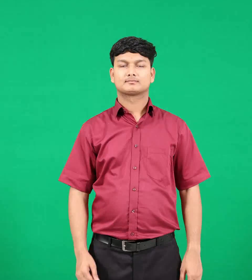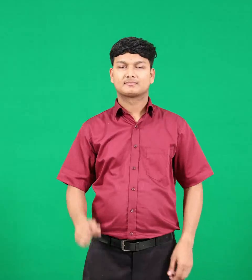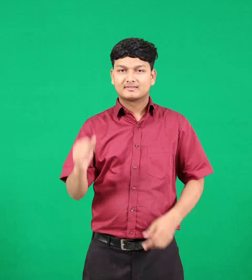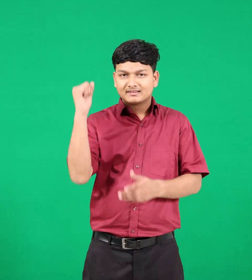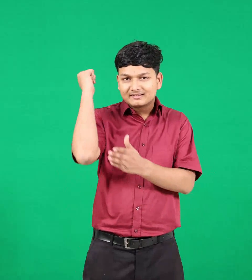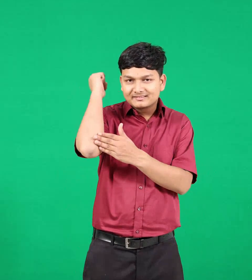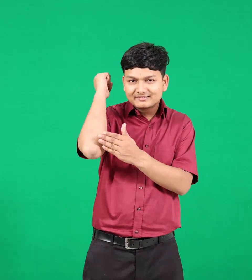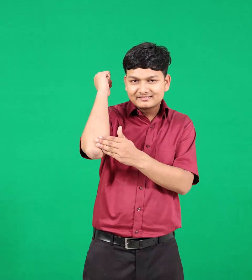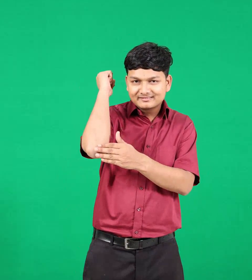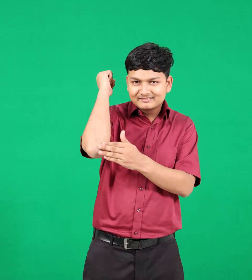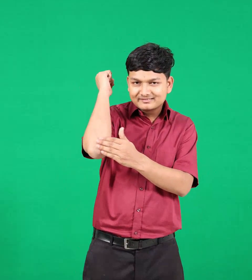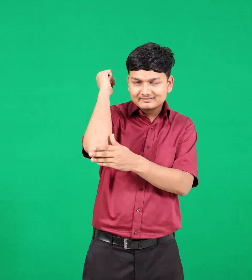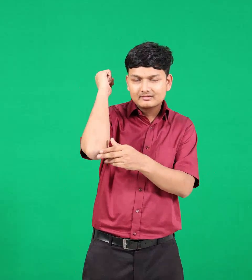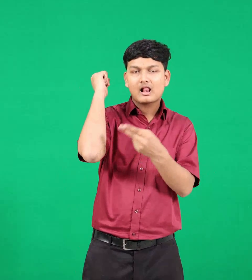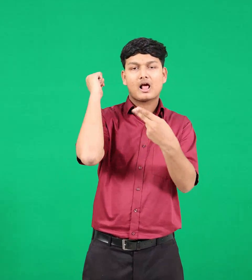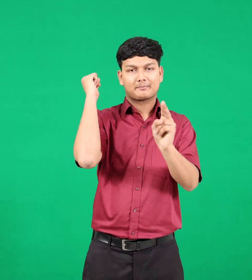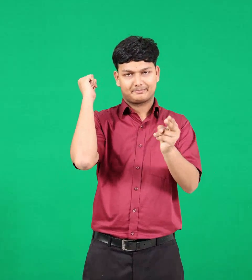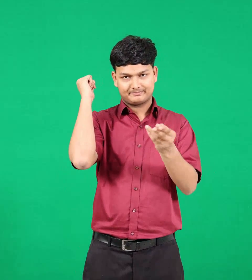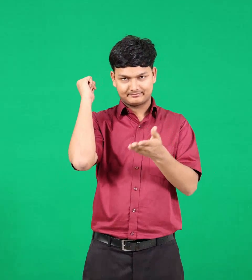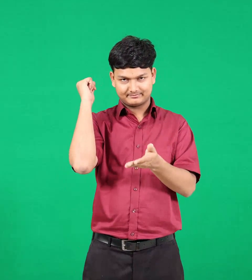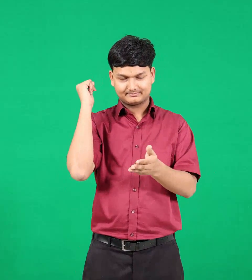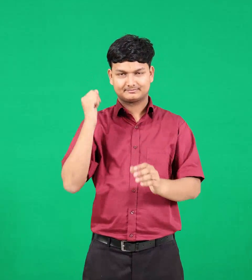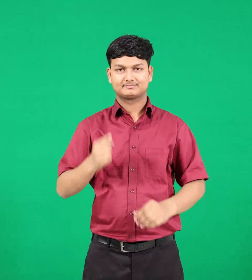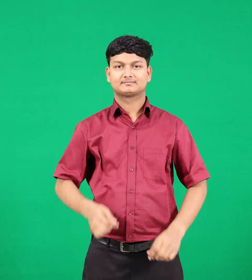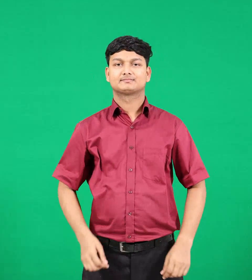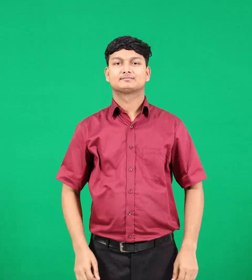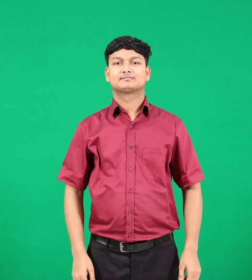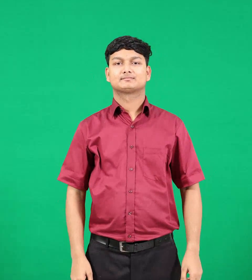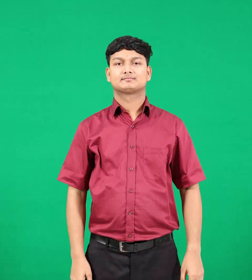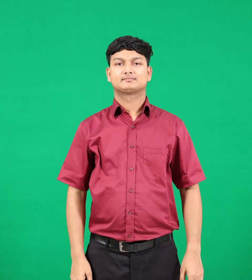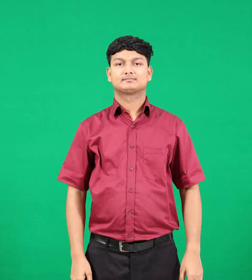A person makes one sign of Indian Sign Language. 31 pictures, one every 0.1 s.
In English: elbow
